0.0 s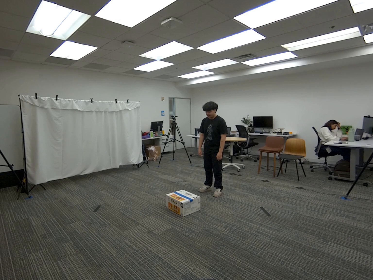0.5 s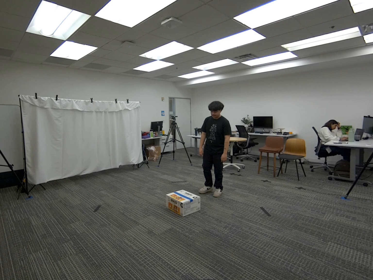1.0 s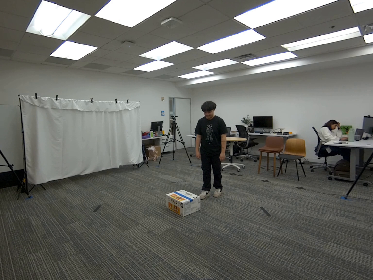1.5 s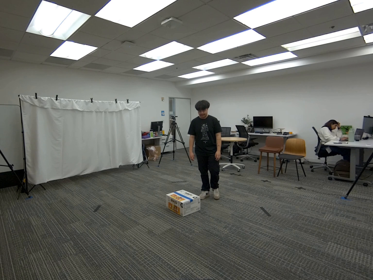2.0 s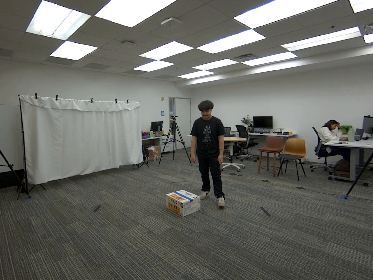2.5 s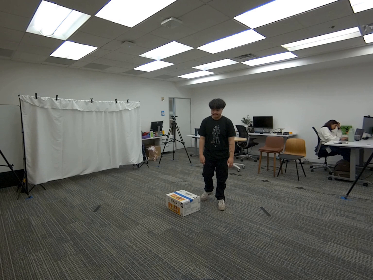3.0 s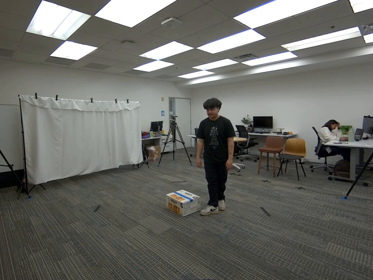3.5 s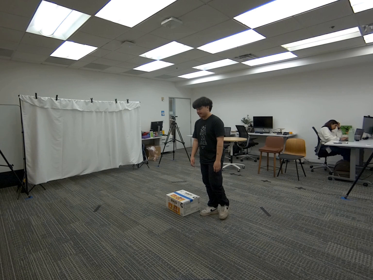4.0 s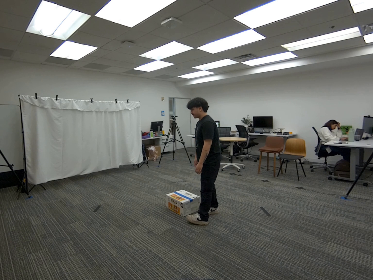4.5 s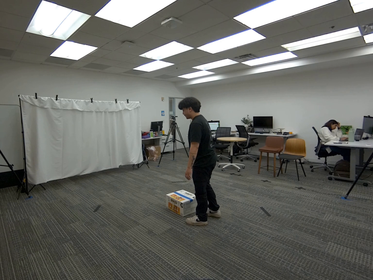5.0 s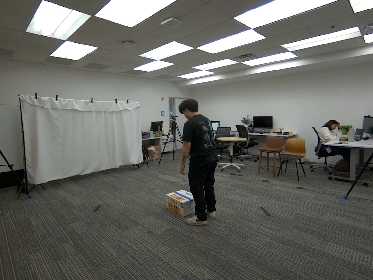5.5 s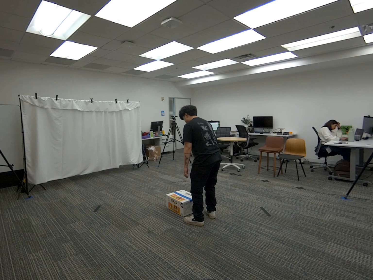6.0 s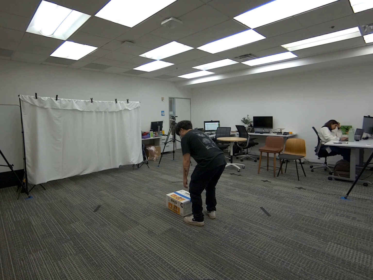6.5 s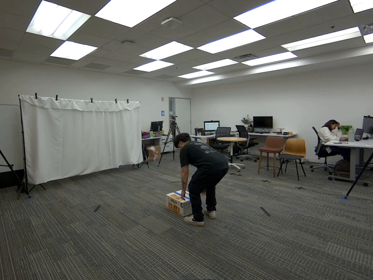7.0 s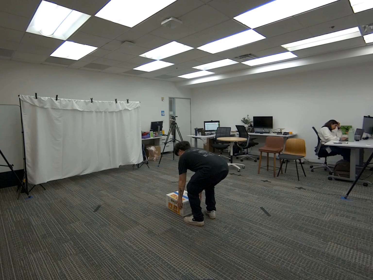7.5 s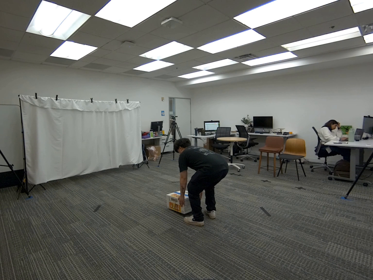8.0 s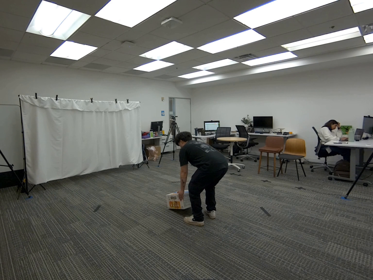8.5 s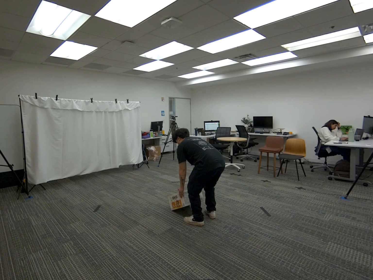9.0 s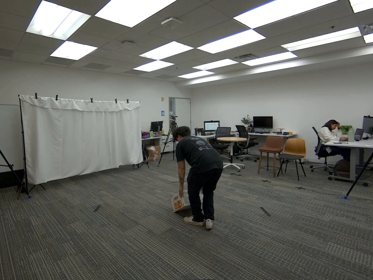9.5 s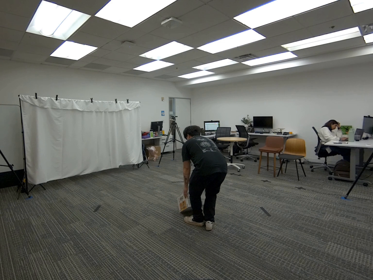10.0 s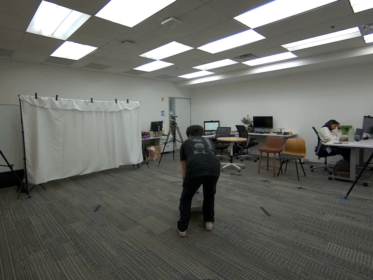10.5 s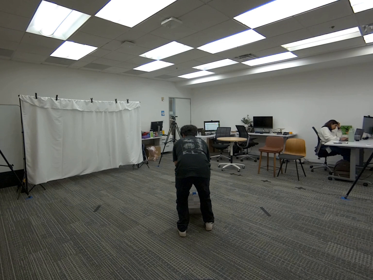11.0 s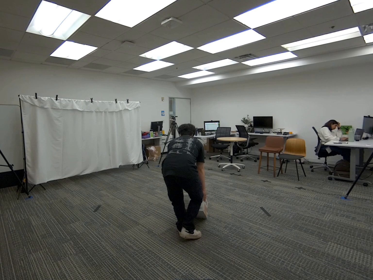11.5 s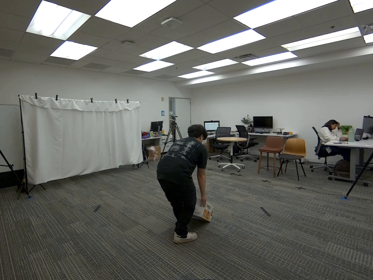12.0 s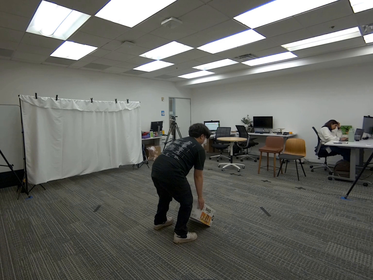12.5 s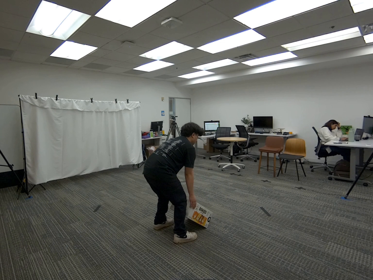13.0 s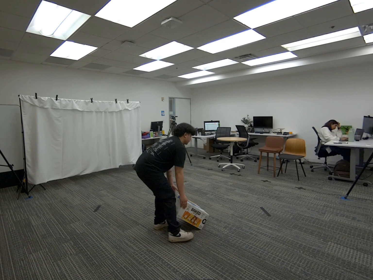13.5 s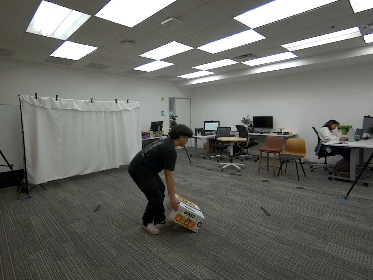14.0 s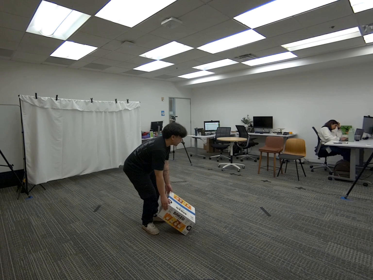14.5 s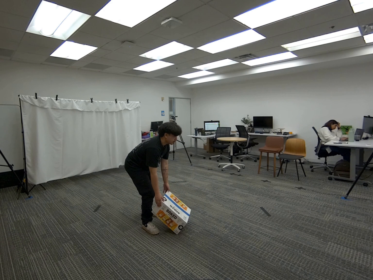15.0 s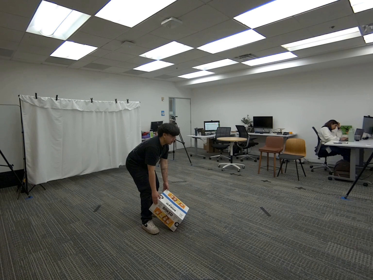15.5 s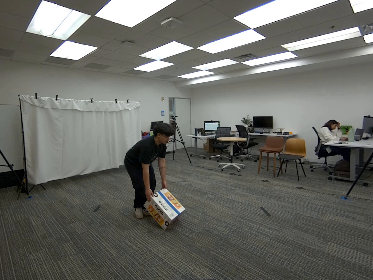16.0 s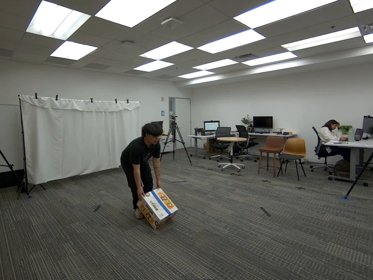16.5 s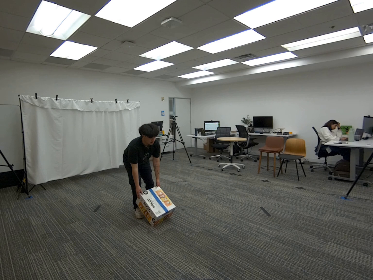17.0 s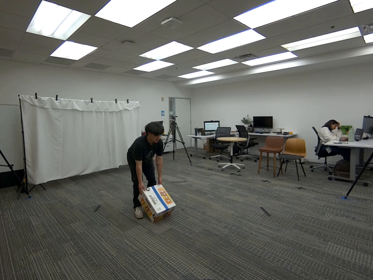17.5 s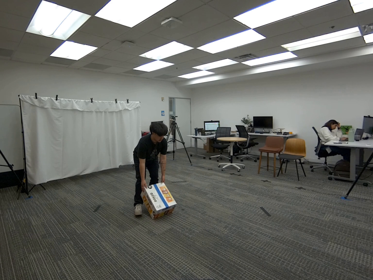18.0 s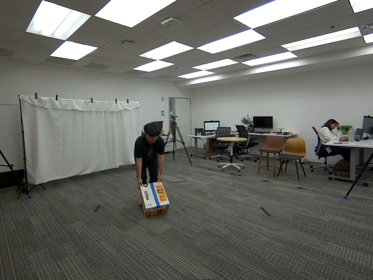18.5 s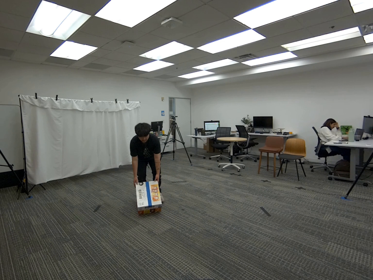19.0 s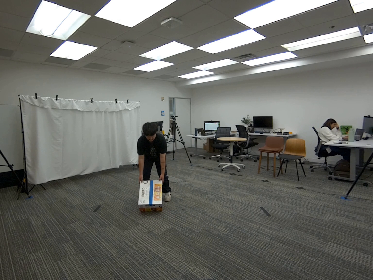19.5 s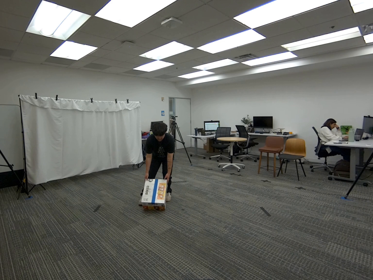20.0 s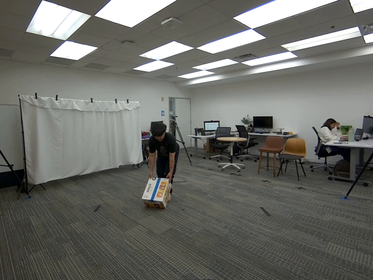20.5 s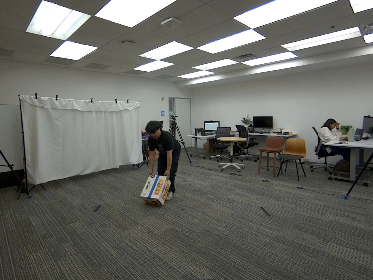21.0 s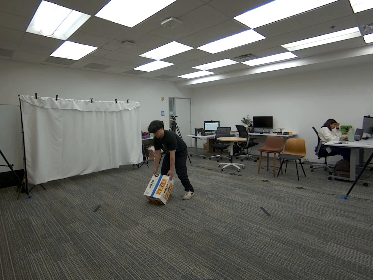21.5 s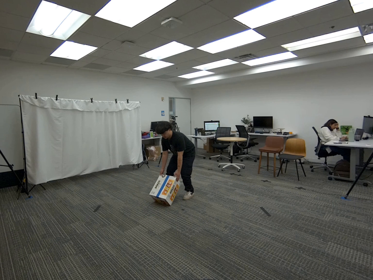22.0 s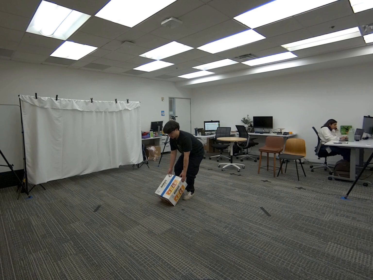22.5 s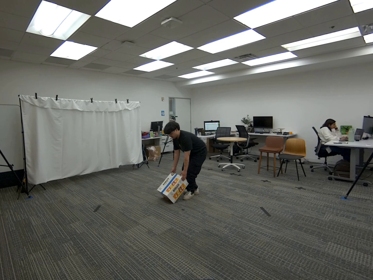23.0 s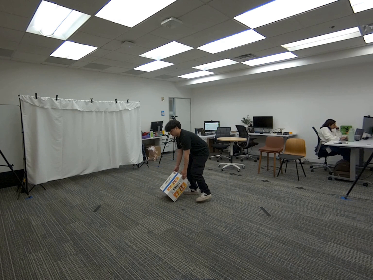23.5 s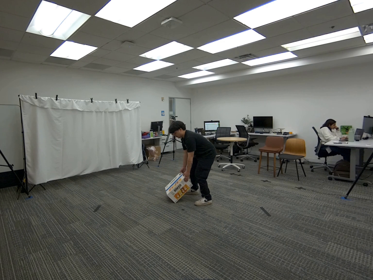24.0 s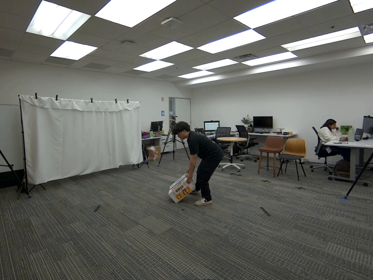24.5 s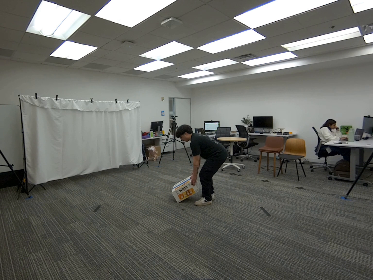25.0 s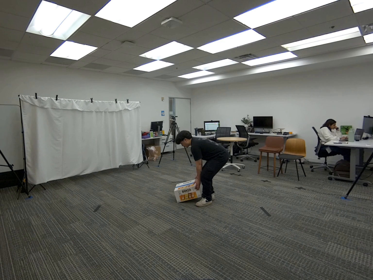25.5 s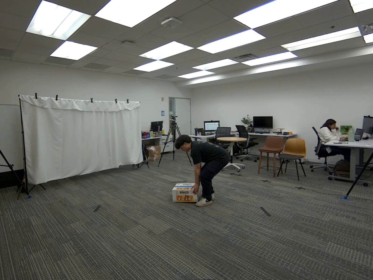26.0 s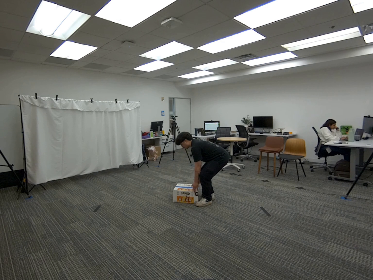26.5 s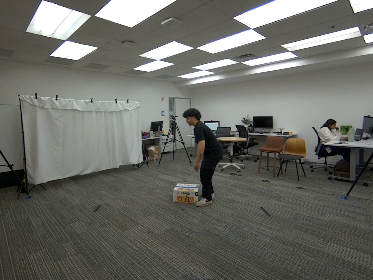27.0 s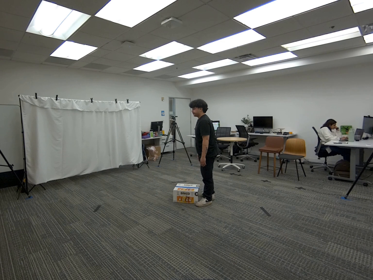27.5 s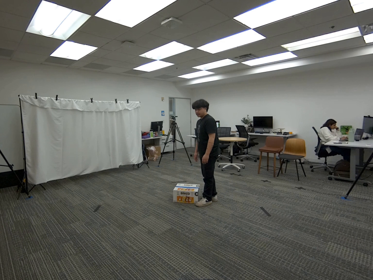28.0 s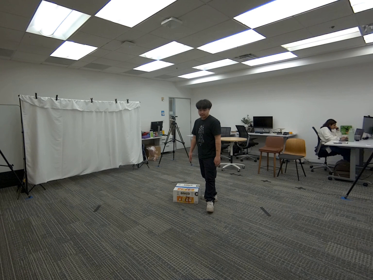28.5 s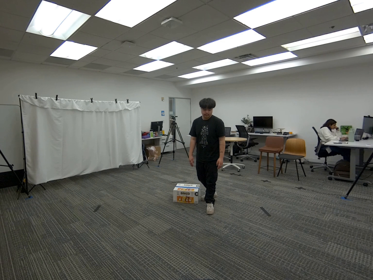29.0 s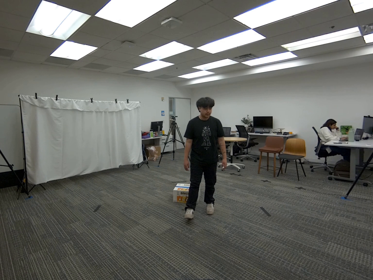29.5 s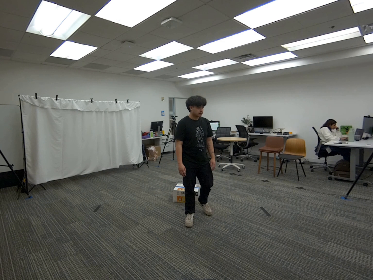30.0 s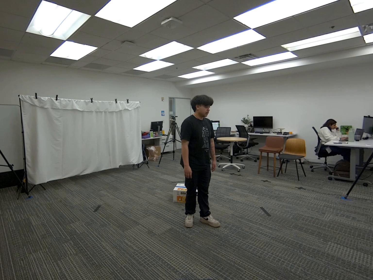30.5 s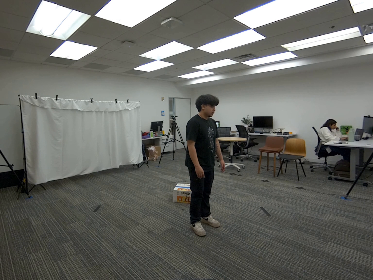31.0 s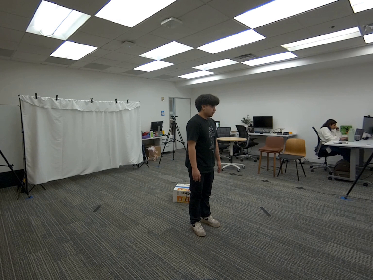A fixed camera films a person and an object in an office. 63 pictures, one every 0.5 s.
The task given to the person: Walk over to the snack box. Pick up the box with both hands to drag the box within the bounding area until end of sequence. Leave the box on the ground when finished.
